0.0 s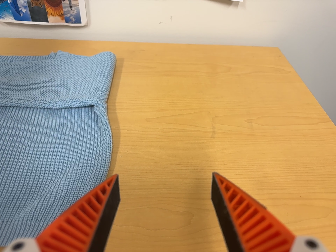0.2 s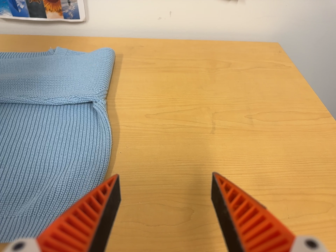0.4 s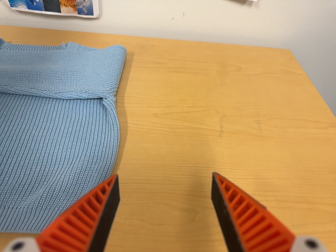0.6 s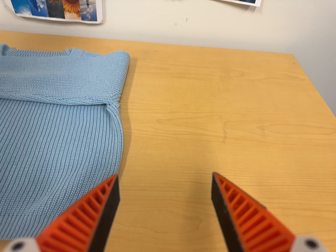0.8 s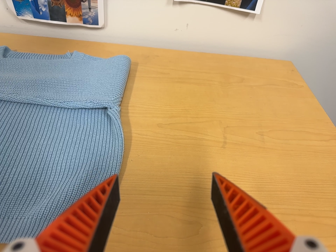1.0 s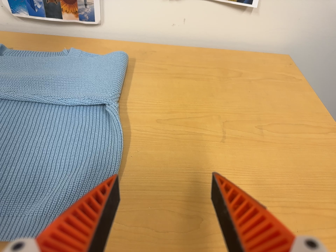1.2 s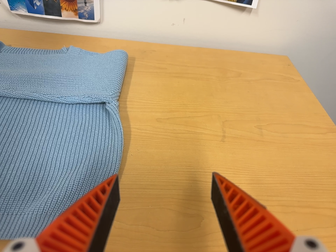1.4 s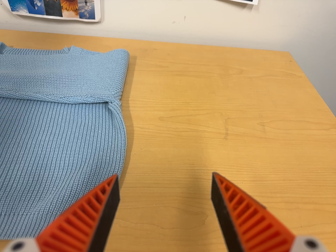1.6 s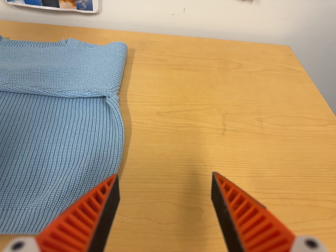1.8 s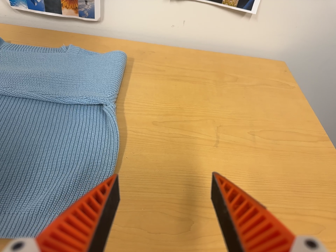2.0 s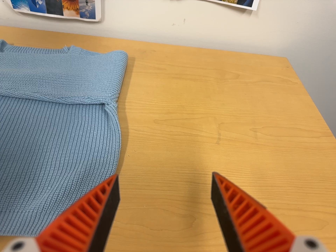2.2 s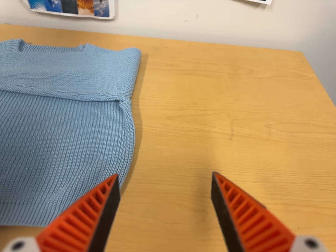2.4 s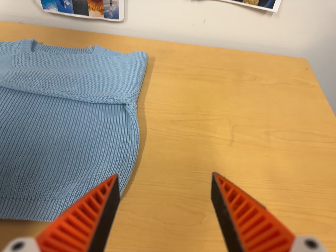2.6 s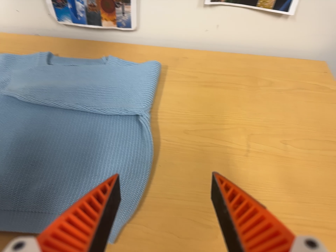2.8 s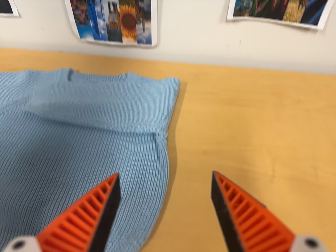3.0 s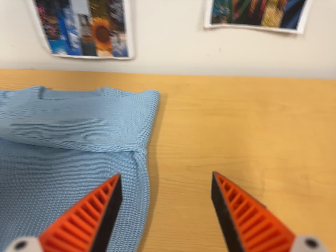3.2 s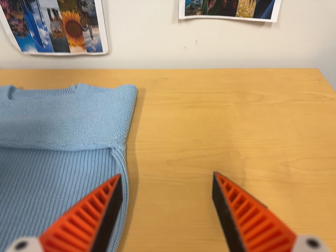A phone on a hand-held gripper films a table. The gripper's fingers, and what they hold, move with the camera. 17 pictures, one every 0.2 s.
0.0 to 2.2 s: The camera shifts only a little, or ends up much as it began.
2.2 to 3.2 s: The camera travels forward, toward the top of its view and to its right, about 8 cm, so what stands in front looms larger.
The film runs forward here.
